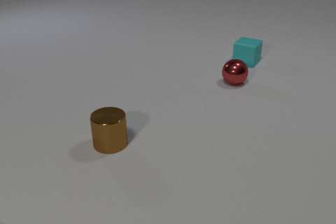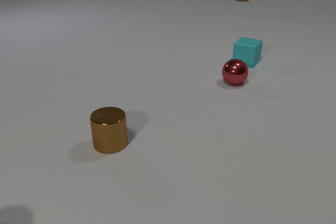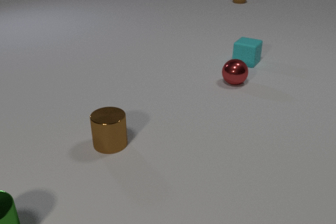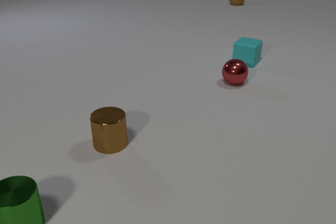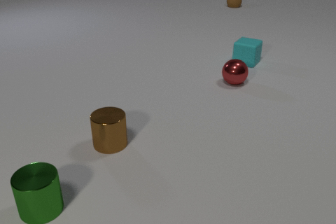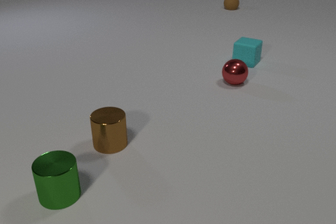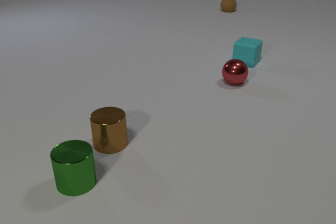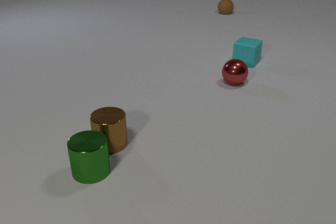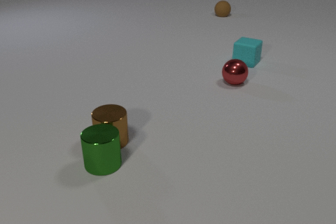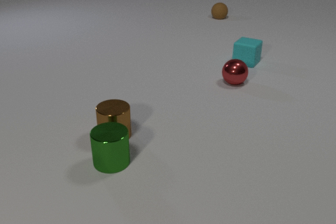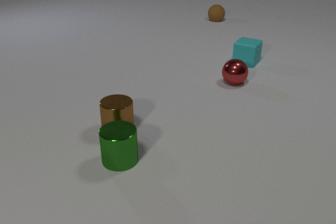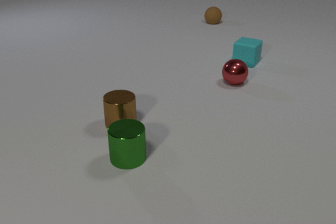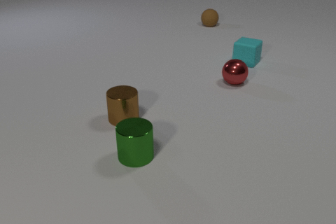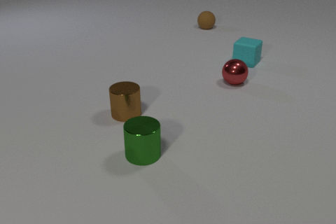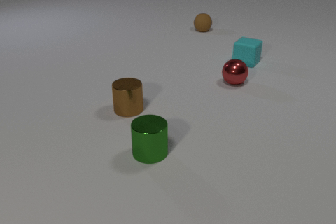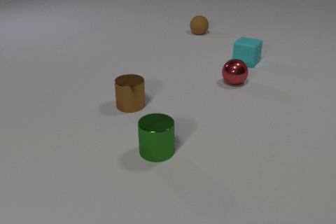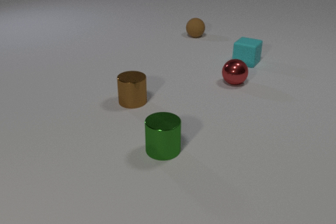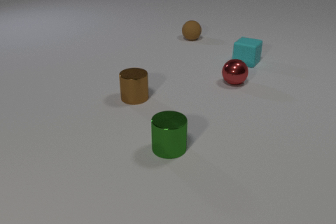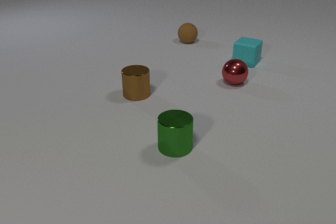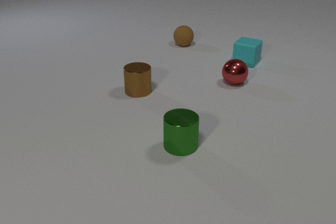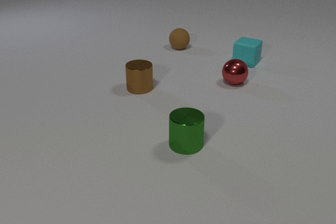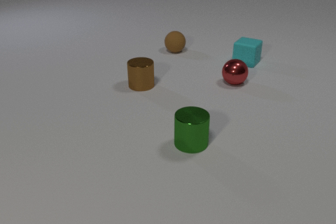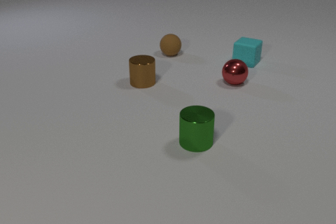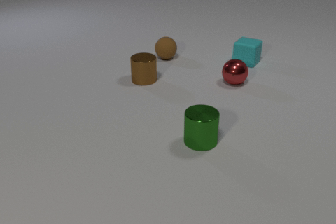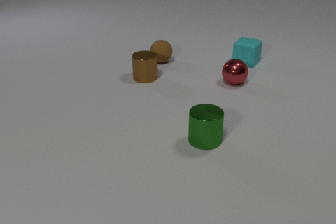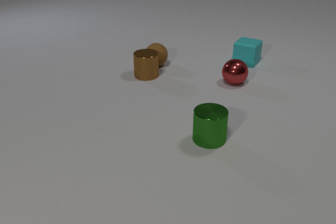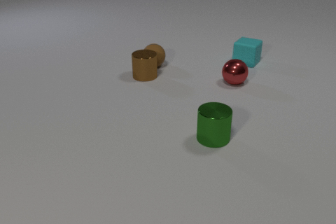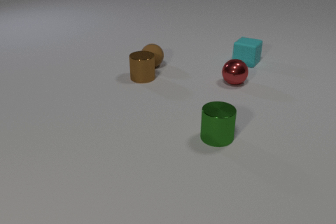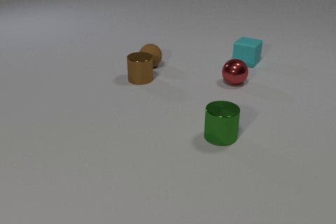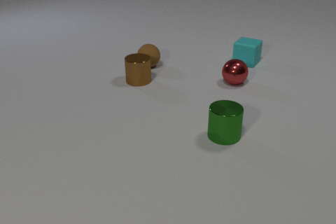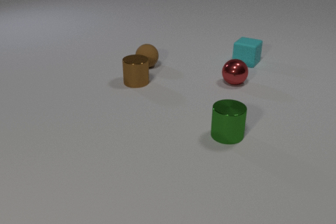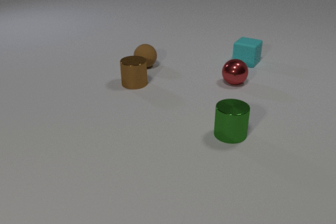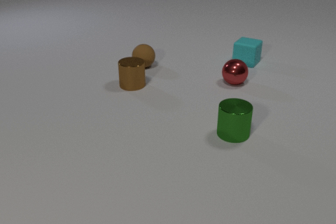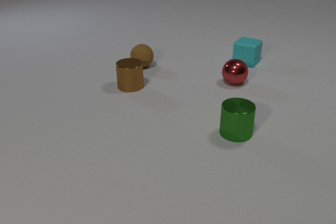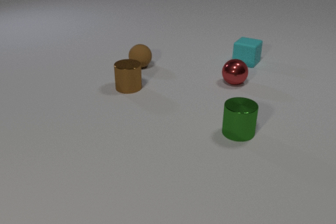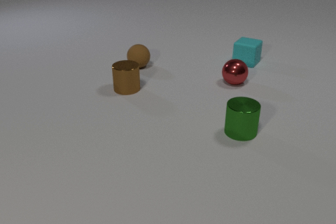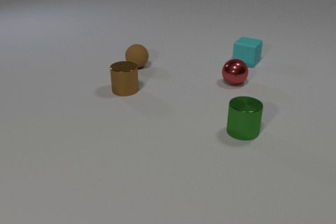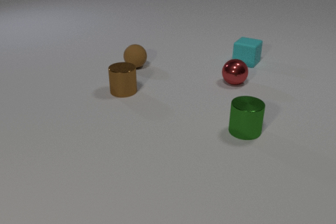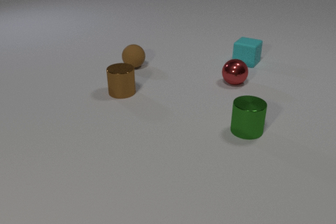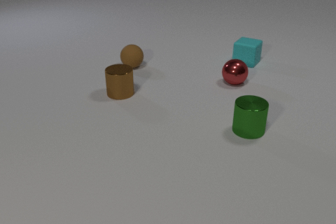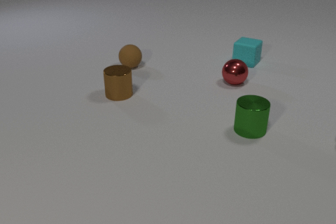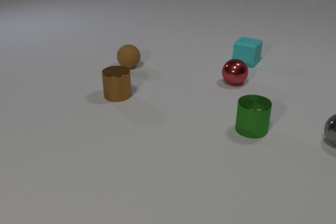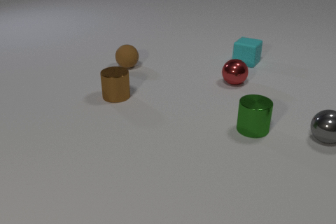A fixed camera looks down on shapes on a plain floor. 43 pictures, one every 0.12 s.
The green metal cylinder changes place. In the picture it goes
to the right.
The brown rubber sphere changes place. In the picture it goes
toward the camera.
0.00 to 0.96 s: The green metal cylinder comes in at the left edge, slides to the right and away from the camera. The brown rubber sphere rolls toward the camera. The green metal cylinder and the brown metal cylinder collide.
0.96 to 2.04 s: The green metal cylinder slides to the right. The brown metal cylinder slides away from the camera. The brown rubber sphere rolls toward the camera.
2.04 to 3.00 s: The green metal cylinder slides to the right and away from the camera. The brown metal cylinder slides away from the camera. The brown rubber sphere rolls toward the camera and to the left.
3.00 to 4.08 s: The green metal cylinder slides to the right and away from the camera. The brown metal cylinder slides toward the camera and to the left. The brown rubber sphere rolls to the left. The brown metal cylinder and the brown rubber sphere collide.
4.08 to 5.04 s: The green metal cylinder slides to the right and away from the camera. The brown metal cylinder slides toward the camera and to the left. The gray metal sphere comes in at the right edge, rolls to the left. The brown rubber sphere rolls to the left.
Are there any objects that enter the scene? yes.
How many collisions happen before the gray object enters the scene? 2.
What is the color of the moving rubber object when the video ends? brown.
